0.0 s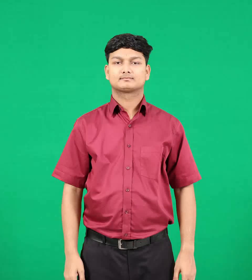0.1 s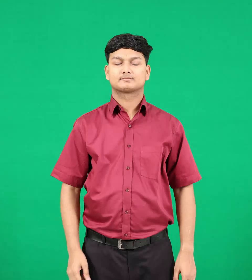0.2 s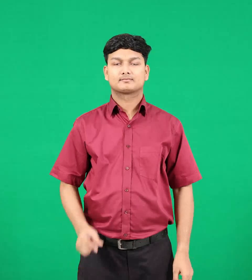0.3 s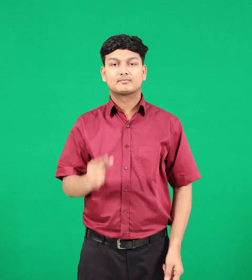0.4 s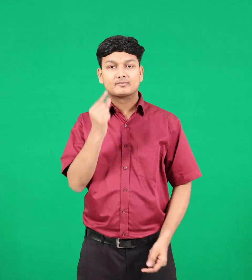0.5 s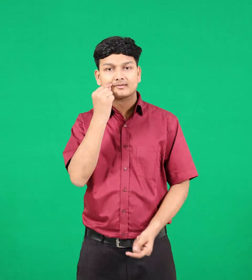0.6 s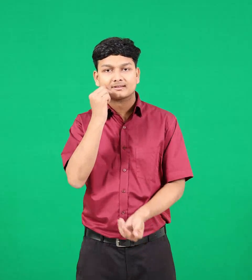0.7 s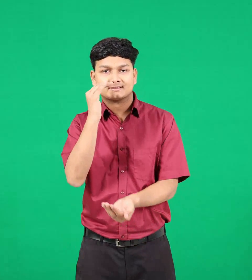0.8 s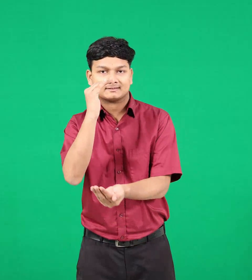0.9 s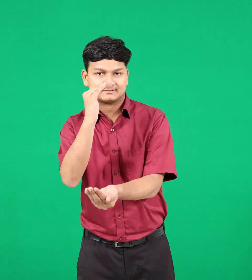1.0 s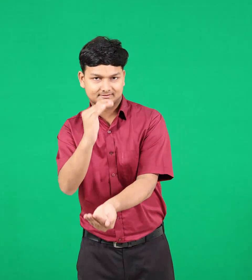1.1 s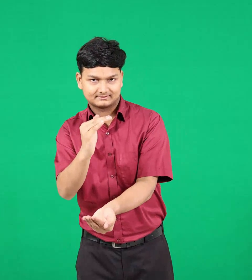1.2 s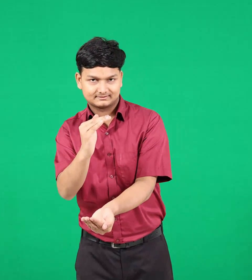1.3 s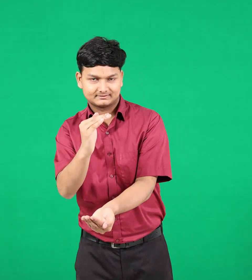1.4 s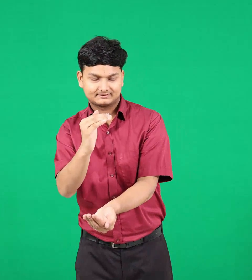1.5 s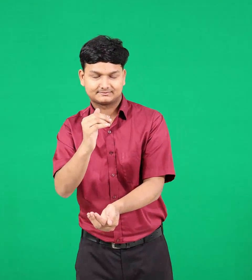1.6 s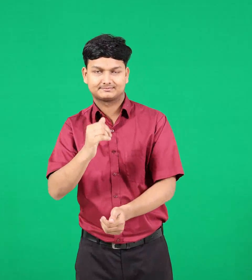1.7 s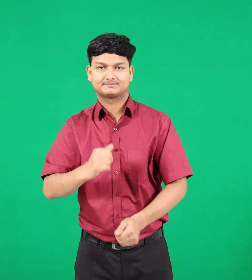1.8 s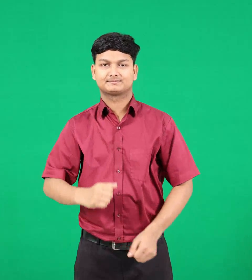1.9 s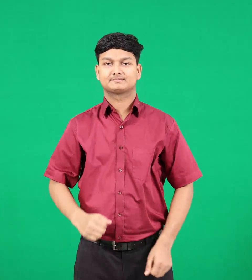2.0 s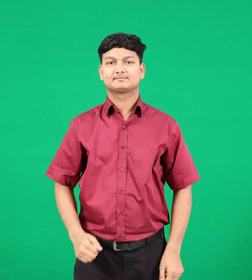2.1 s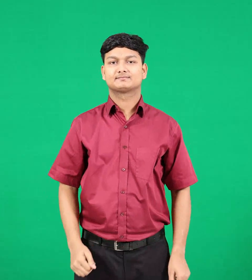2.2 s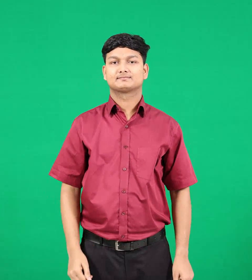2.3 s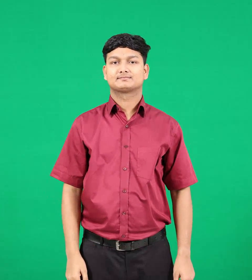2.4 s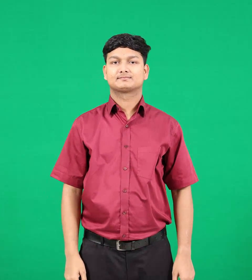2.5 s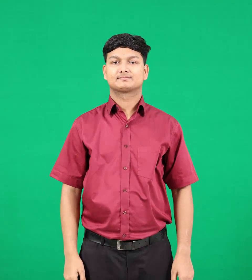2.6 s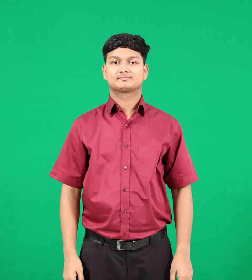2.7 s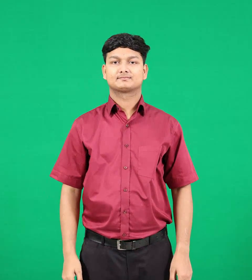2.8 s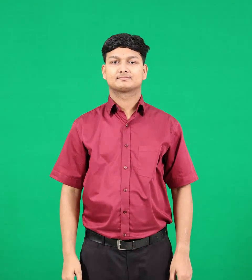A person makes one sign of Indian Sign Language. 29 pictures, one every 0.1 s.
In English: son
